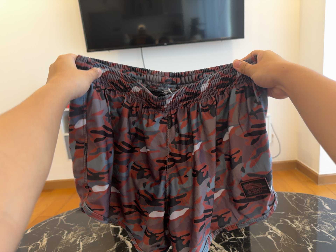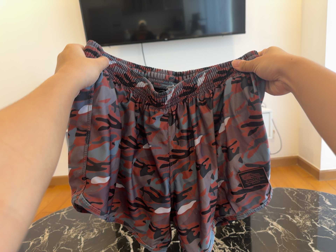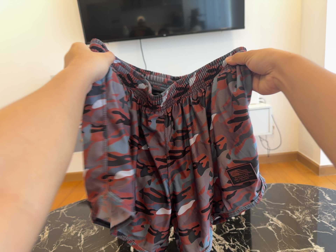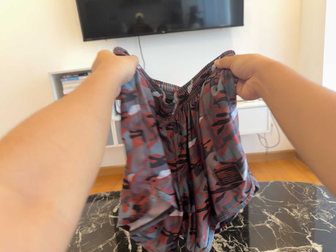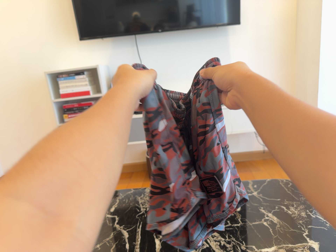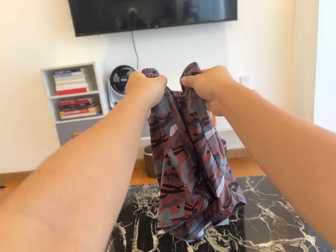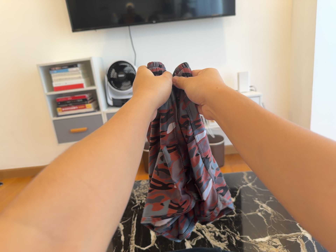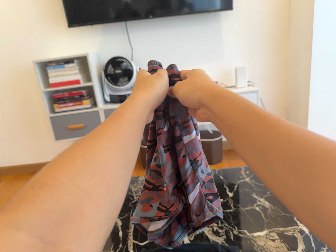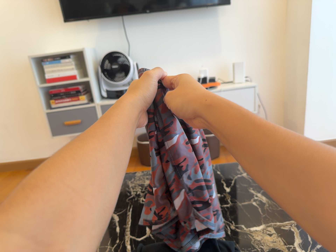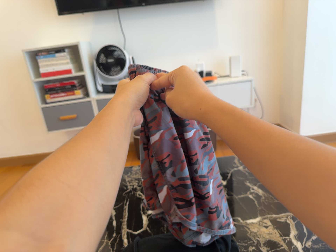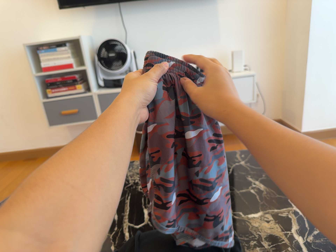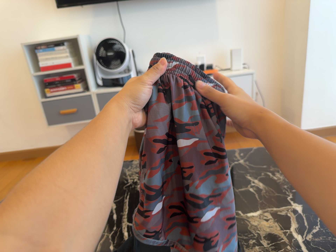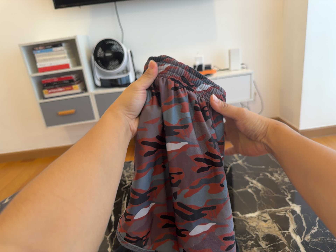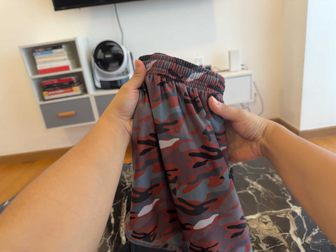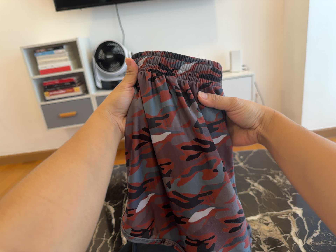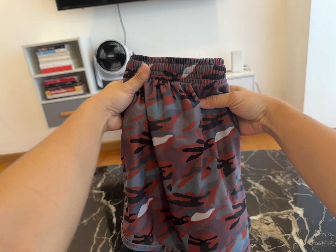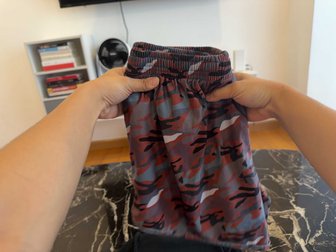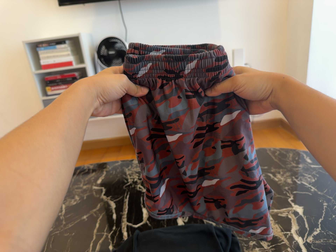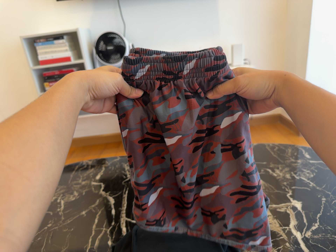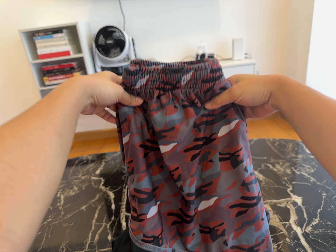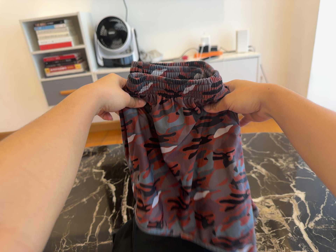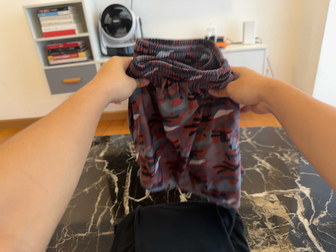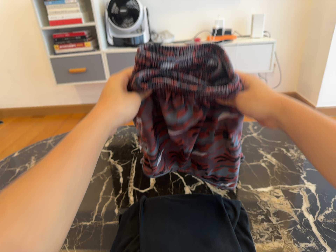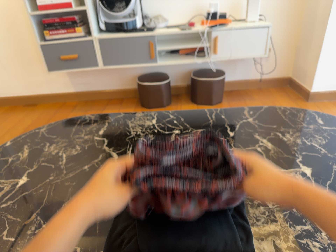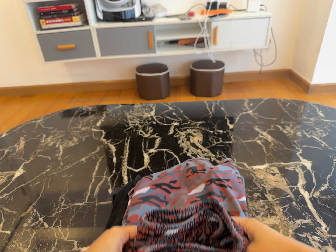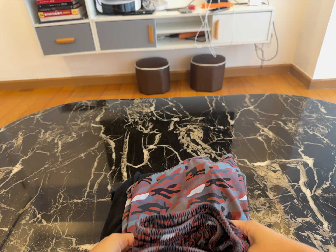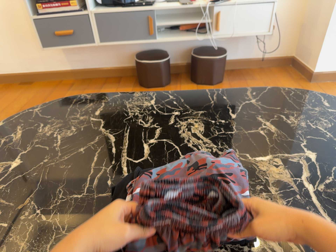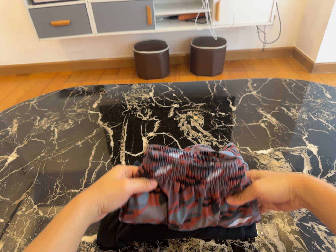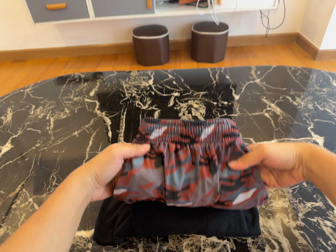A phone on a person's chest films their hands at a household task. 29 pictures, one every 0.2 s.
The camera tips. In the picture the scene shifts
upward.
The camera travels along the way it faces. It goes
forward.
0.0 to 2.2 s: The camera's aim tips toward the bottom of its view by about 10 degrees, and the scene shifts upward.
2.2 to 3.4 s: The camera keeps its place and its aim.
3.4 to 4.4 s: The camera shifts only a little, or ends up much as it began.
4.4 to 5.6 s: The camera travels forward, about 9 cm, so what stands in front looms larger. Its aim tips toward the bottom of its view by about 15 degrees, and the scene shifts upward.
The film runs forward here.
